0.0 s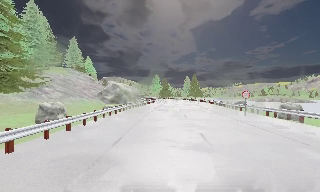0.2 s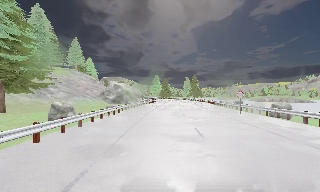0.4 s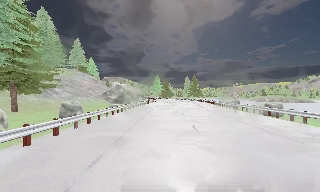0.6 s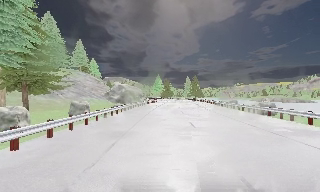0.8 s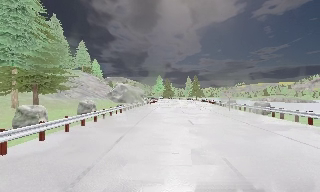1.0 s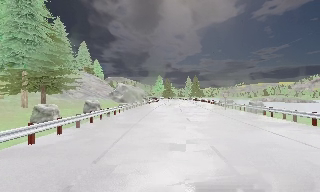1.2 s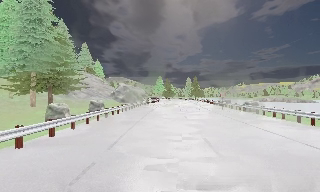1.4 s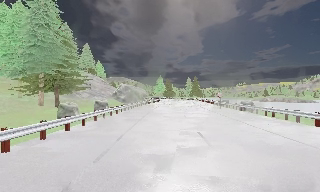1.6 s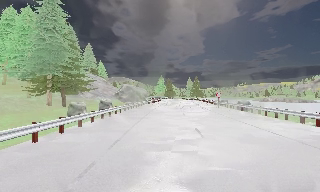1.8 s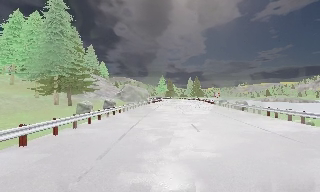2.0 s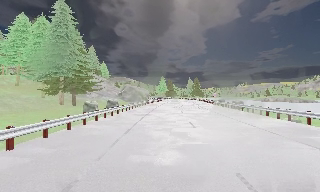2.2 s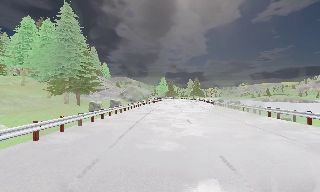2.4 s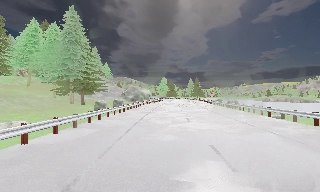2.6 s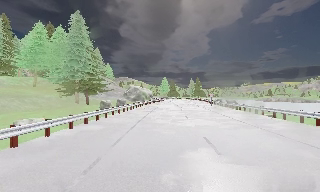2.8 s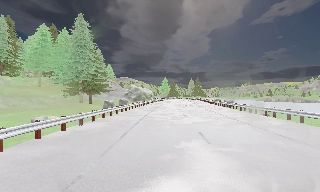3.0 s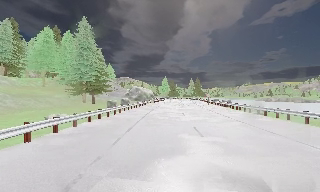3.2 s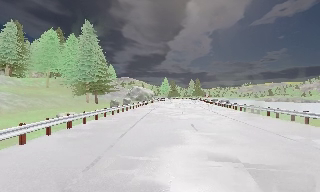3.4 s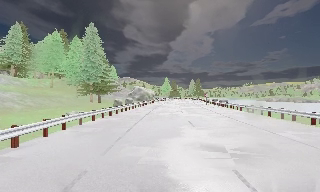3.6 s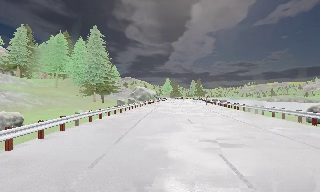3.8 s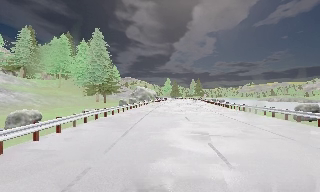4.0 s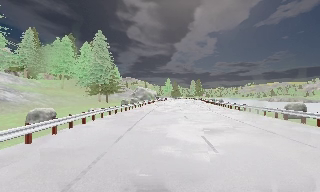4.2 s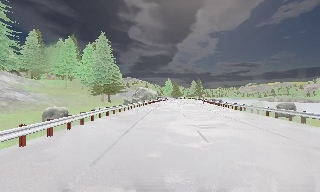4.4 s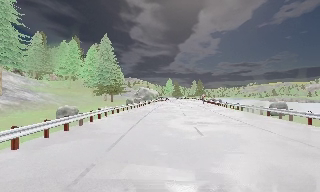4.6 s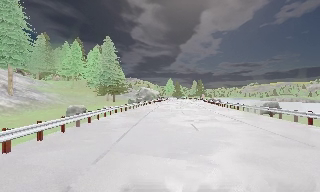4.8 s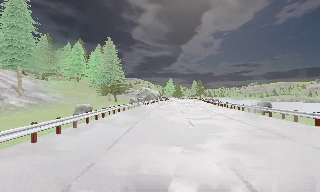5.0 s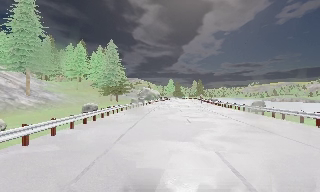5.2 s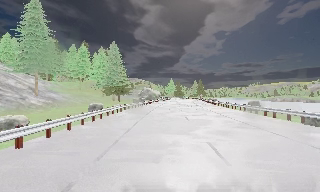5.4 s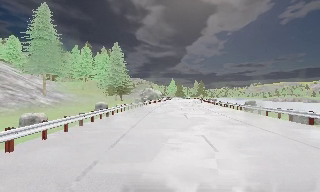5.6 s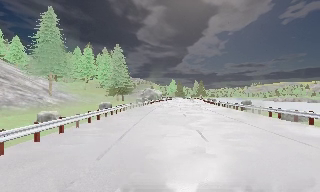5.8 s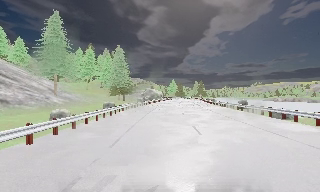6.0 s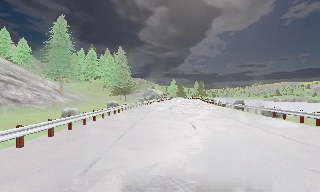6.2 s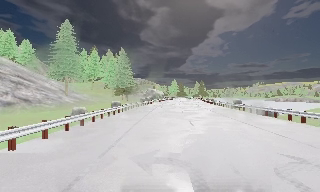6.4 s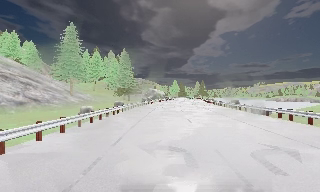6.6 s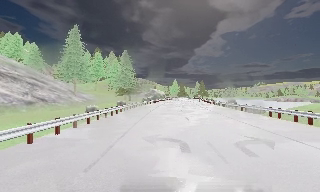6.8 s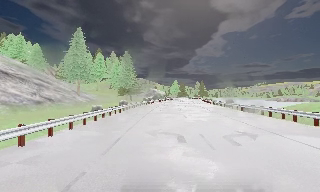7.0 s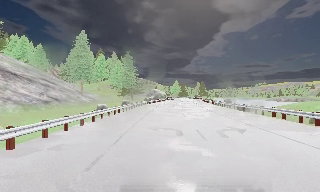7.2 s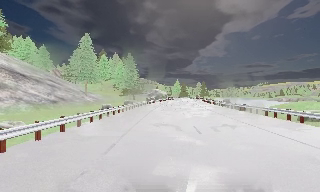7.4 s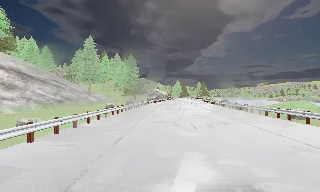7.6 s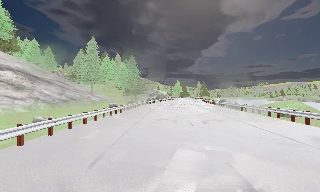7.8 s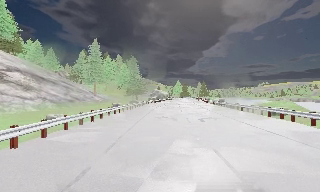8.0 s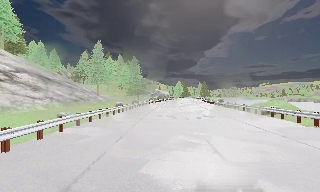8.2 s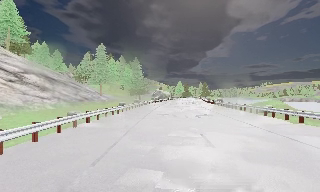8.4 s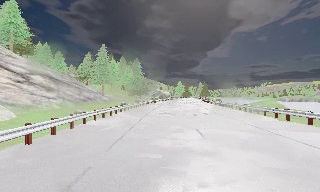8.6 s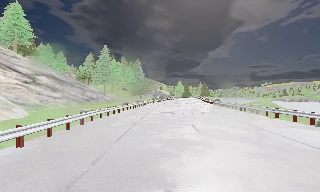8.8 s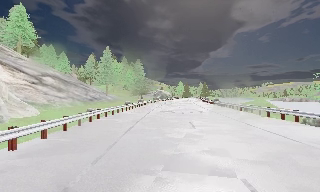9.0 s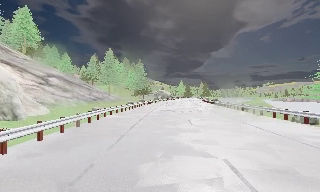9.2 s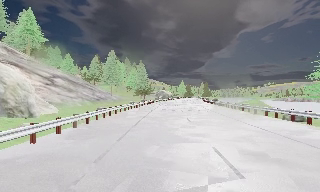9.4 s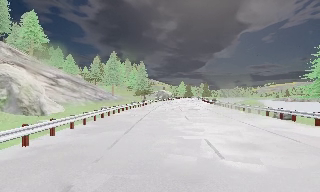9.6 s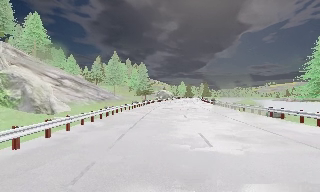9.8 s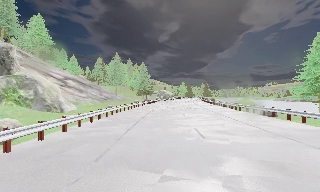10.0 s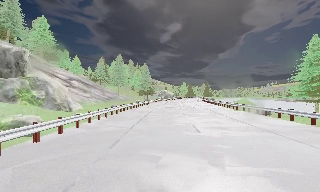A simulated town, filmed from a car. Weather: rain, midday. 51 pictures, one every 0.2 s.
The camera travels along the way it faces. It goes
backward.
0.0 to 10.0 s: The camera swings to its left by about 10 degrees, and the scene slides to the right. It travels backward, about 55 m, so what stands in front gets smaller.
The film runs backward here.
